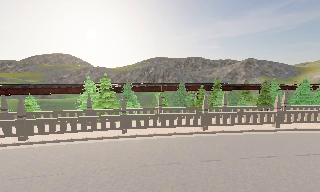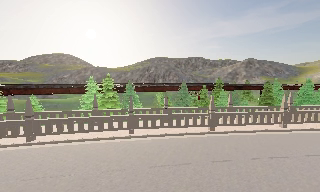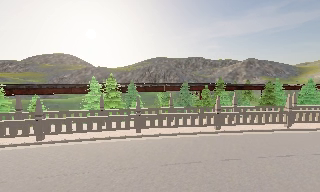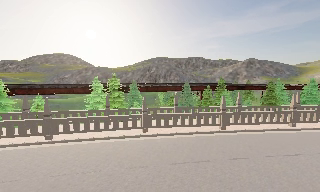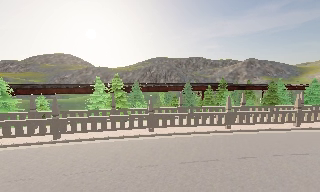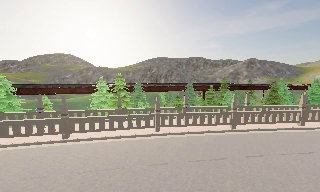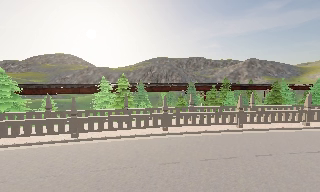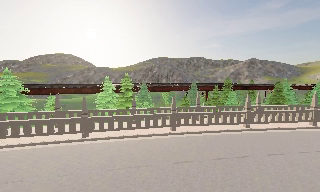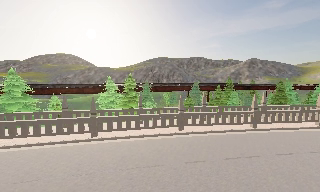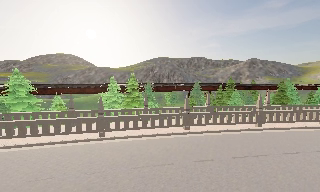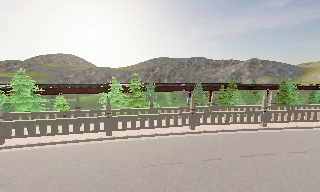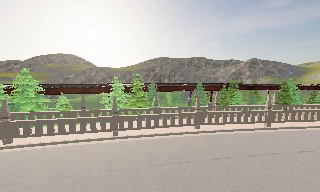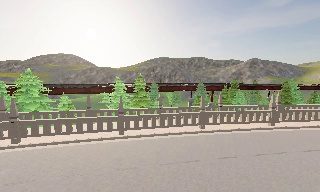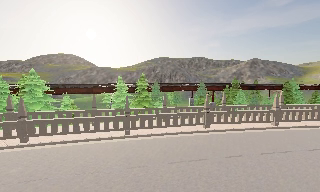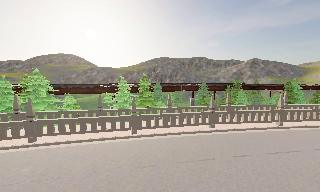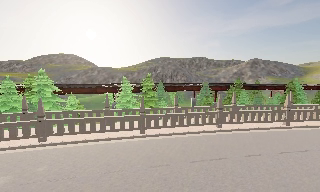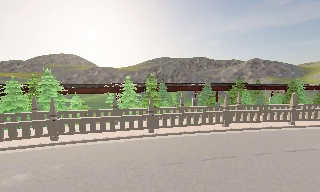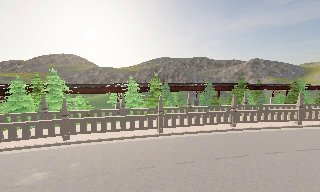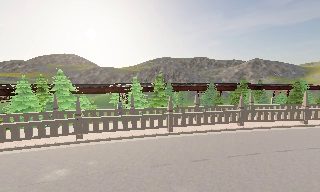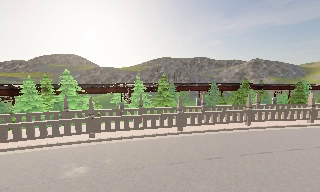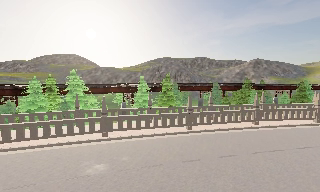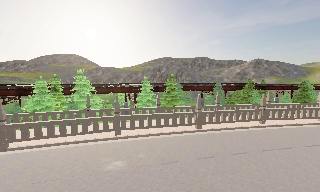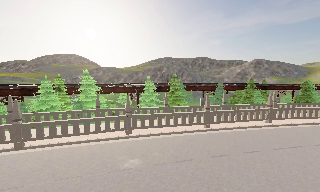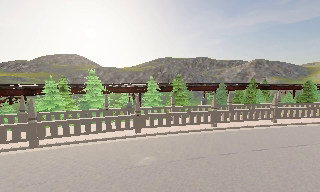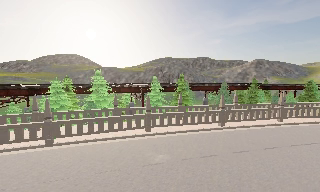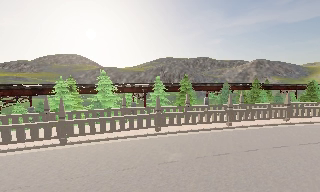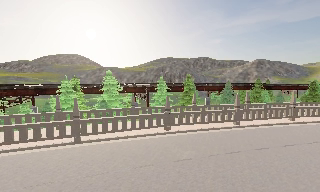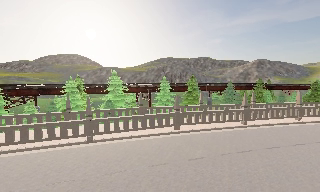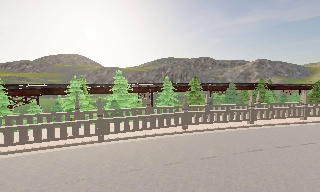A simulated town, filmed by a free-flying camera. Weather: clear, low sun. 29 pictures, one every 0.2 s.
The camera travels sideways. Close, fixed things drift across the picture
to the right.
0.0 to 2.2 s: The camera travels to its left, about 6 m, so close, fixed things drift to the right.
2.2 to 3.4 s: The camera travels to its left, about 3 m, so close, fixed things drift to the right. It gains speed.
3.4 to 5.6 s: The camera travels to its left, about 8 m, so close, fixed things drift to the right.
The film runs forward here.
